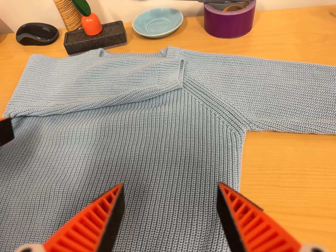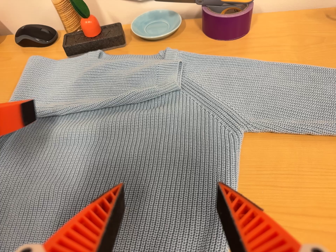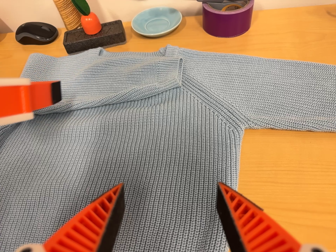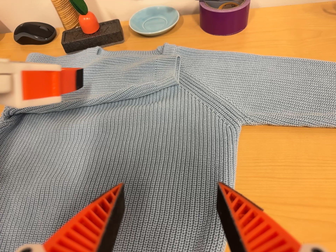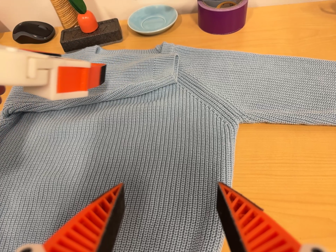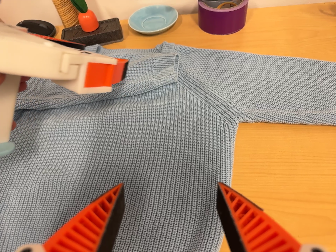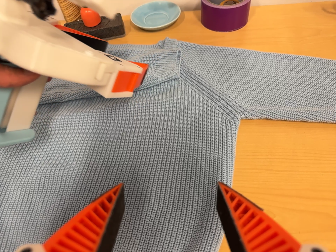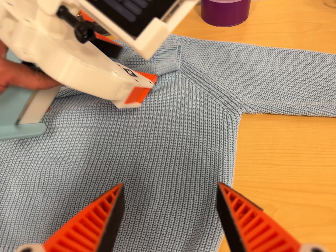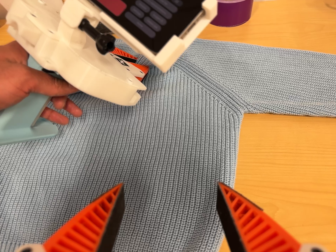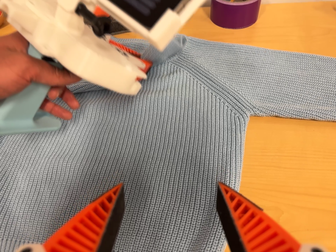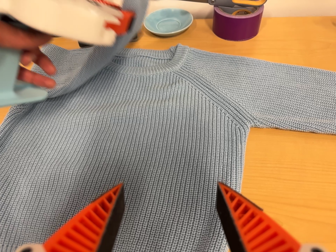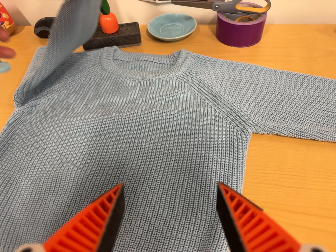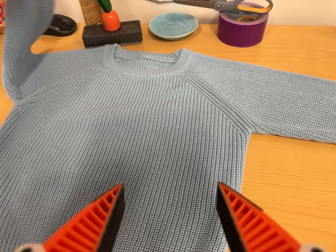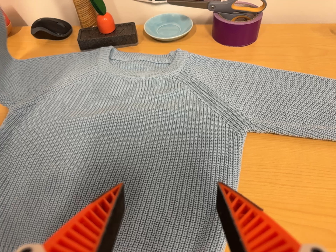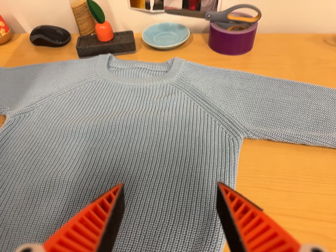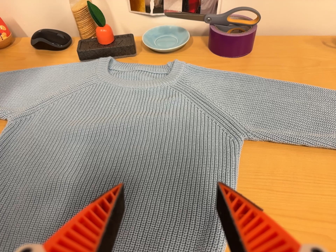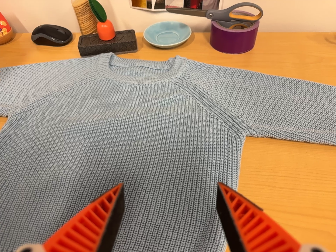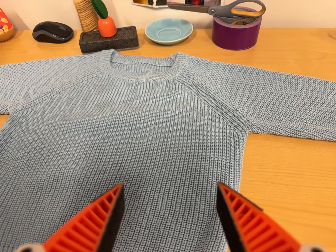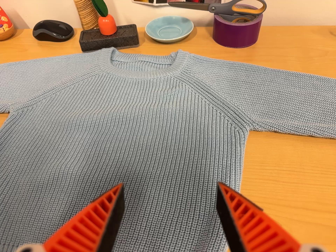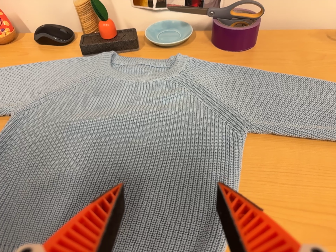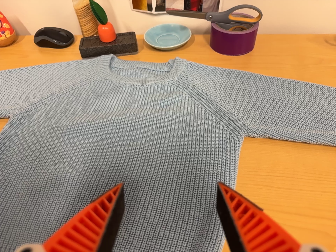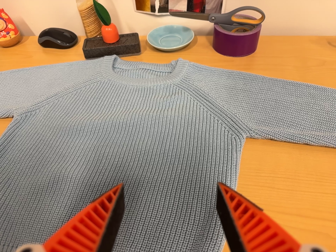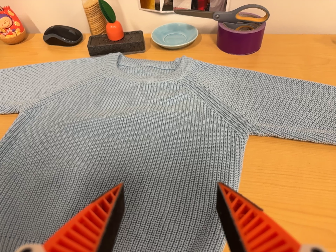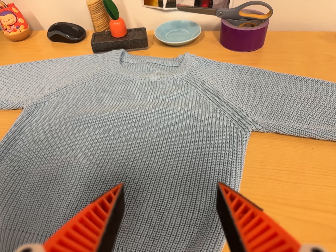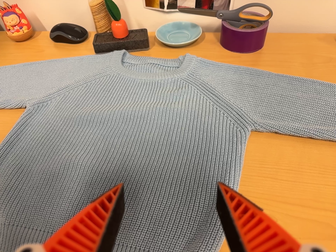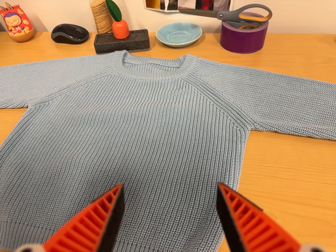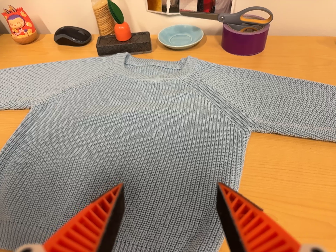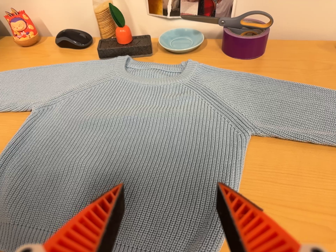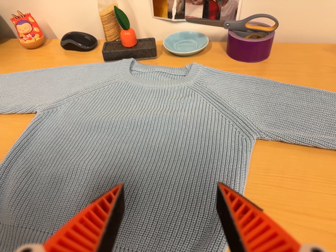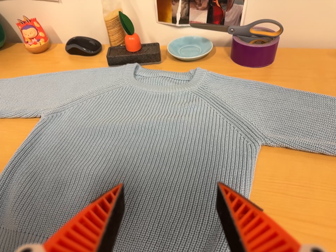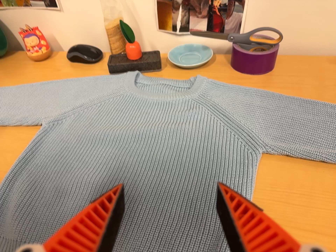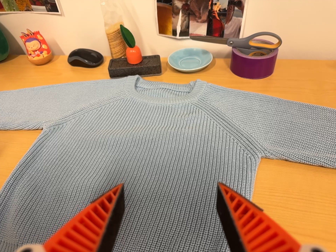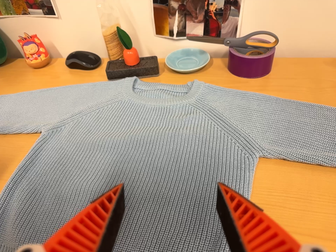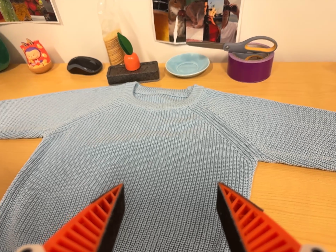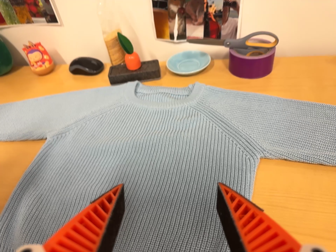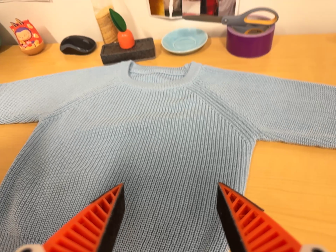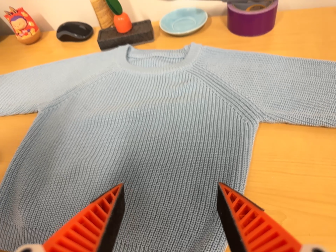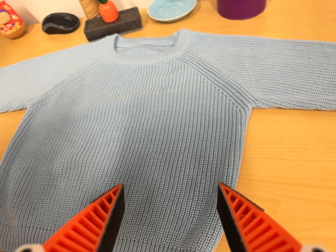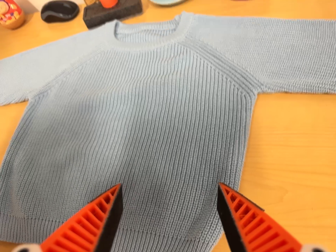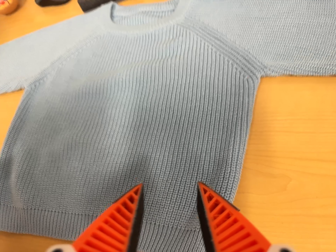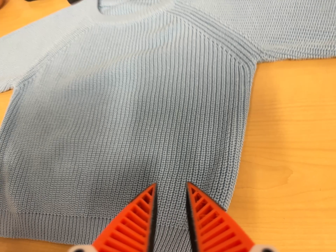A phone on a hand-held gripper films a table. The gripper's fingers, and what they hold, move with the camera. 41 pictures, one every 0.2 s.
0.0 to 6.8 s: The camera travels backward, about 6 cm, so what stands in front gets smaller. Its aim tips toward the top of its view by about 10 degrees, and the scene shifts downward.
6.8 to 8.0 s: The camera travels forward and to its right, about 8 cm, so what stands in front looms larger. Its aim tips toward the bottom of its view by about 20 degrees, and the scene shifts upward. It rolls about its line of sight by about 10 degrees, and the scene rotates counterclockwise.
The film runs backward here.
